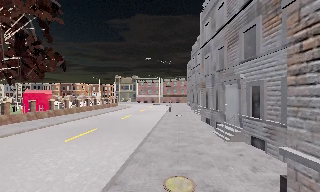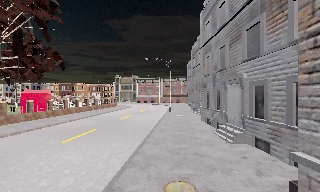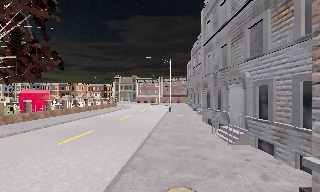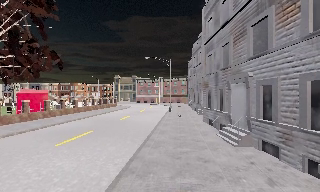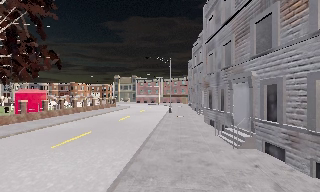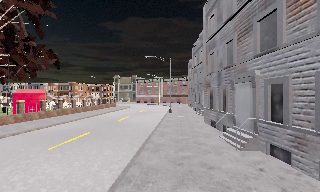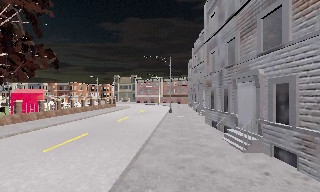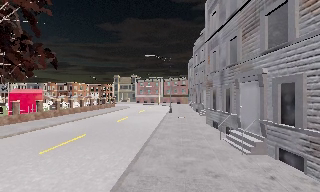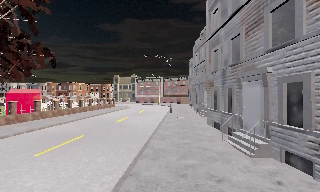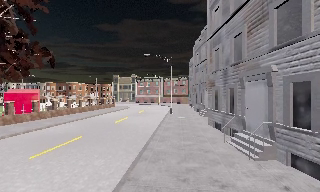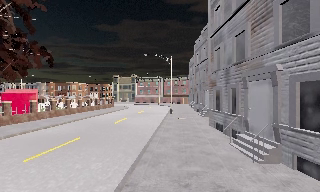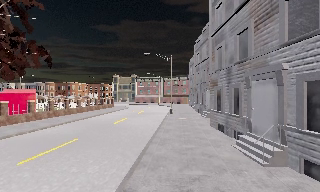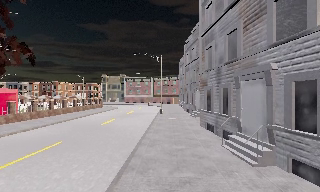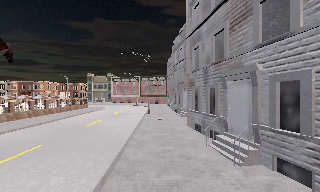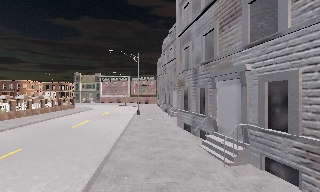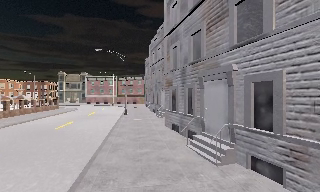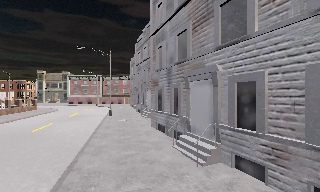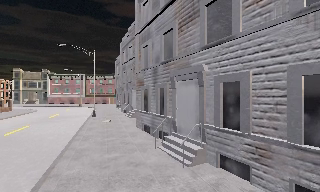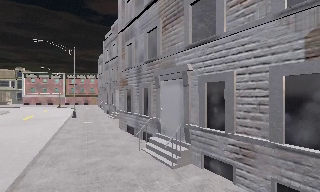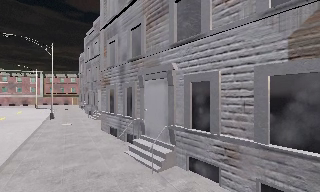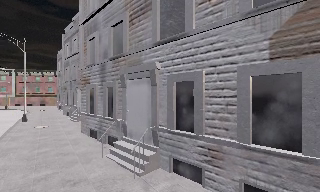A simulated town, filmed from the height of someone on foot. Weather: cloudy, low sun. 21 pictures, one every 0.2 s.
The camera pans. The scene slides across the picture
to the left.
The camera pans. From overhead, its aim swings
clockwise.
0.0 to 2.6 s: The camera travels forward, about 3 m, so what stands in front looms larger.
2.6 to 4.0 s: The scene slides to the left, as the camera pans about 35 degrees to its right. It travels forward, about 1.5 m.
The film runs forward here.
